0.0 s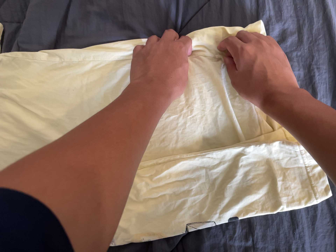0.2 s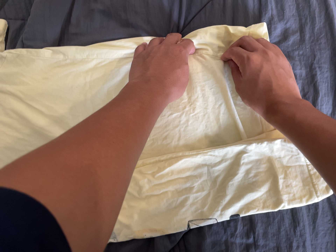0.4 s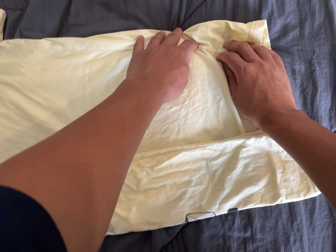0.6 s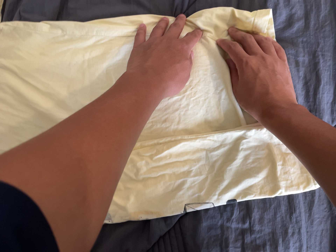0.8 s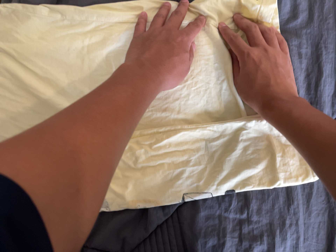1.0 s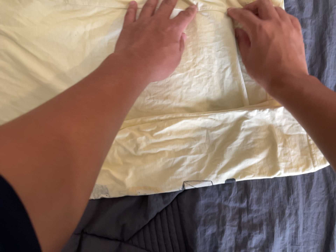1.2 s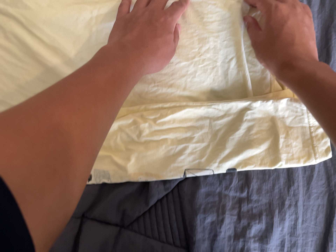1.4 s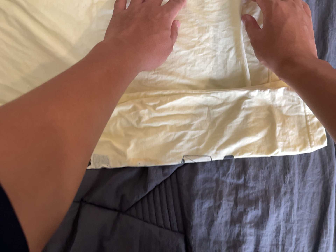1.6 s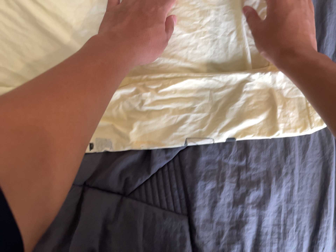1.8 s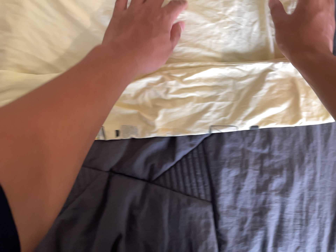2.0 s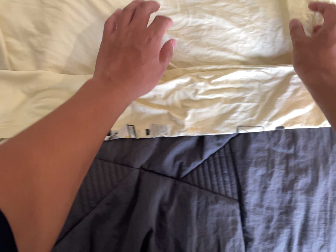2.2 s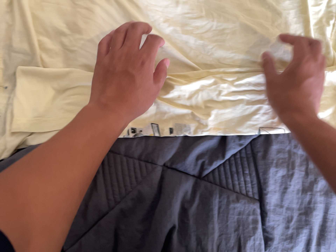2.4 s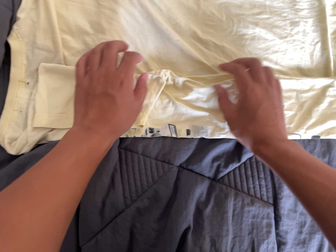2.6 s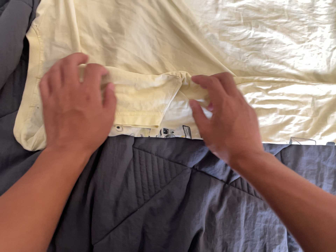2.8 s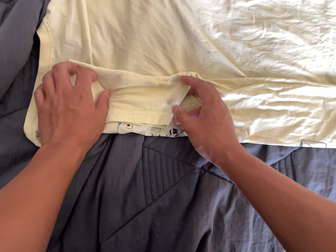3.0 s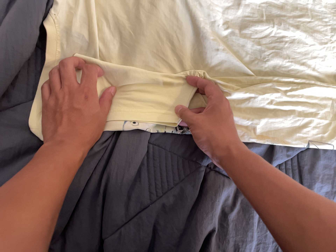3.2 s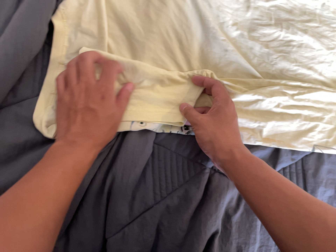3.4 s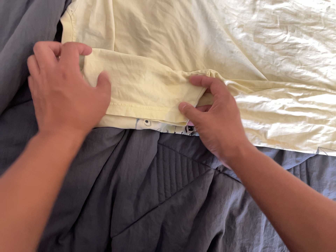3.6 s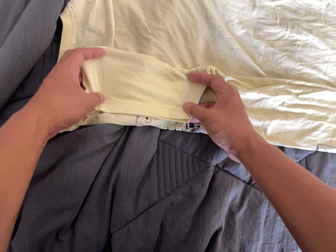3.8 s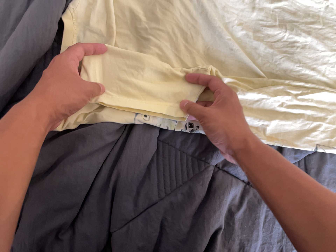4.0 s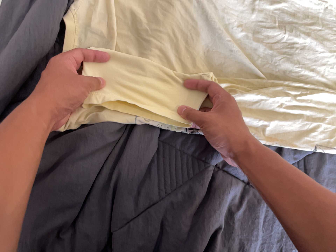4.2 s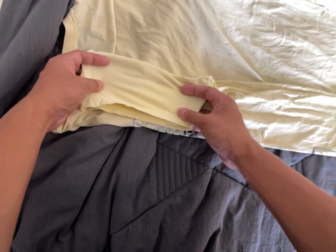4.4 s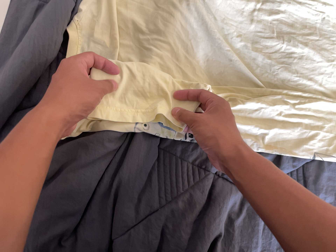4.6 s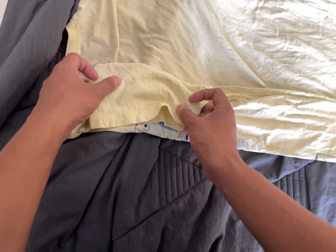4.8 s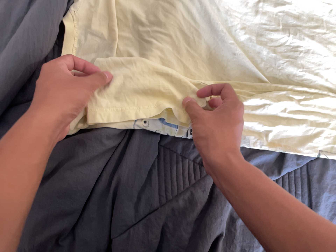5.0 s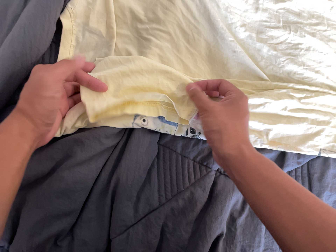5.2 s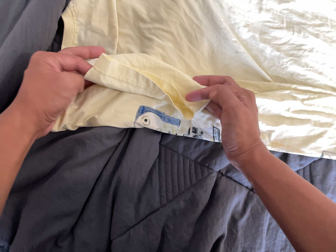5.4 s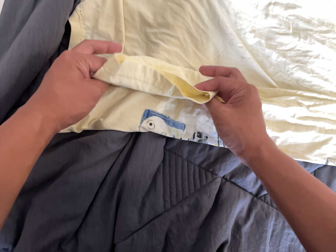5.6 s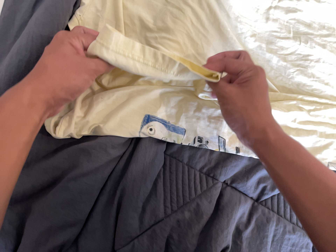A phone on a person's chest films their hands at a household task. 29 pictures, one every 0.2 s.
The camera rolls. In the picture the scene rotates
clockwise.
The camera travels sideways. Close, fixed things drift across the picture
to the right.
0.0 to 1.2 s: The camera travels toward the bottom of its view, about 7 cm, so close, fixed things drift upward.
1.2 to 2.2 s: The camera travels to its left and toward the bottom of its view, about 16 cm, so close, fixed things drift to the right.
2.2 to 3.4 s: The camera travels to its left, about 9 cm, so close, fixed things drift to the right. It rolls about its line of sight by about 10 degrees, and the scene rotates clockwise.
3.4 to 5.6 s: The camera shifts only a little, or ends up much as it began.
The film runs backward here.
